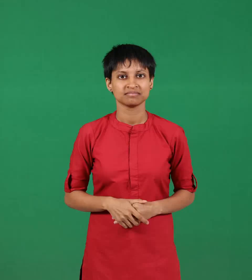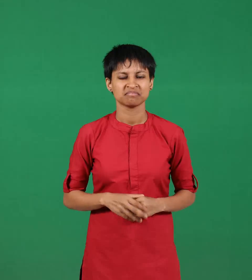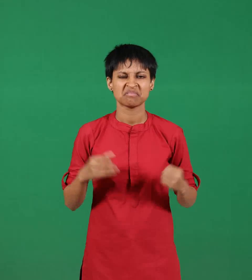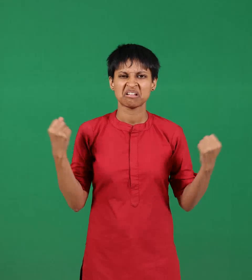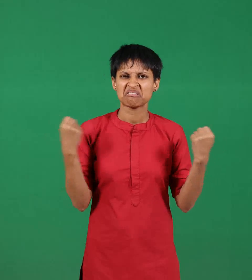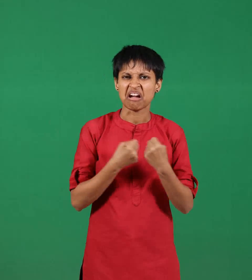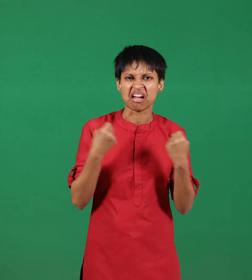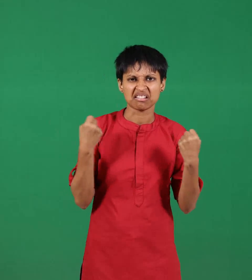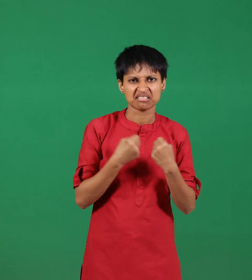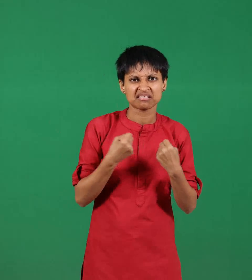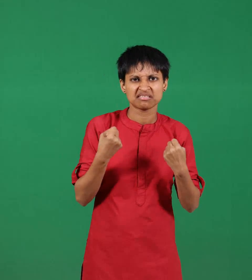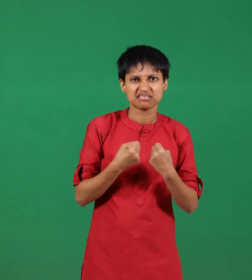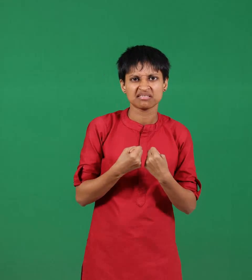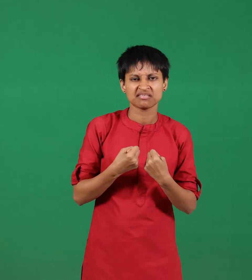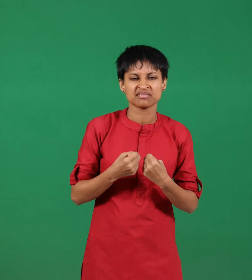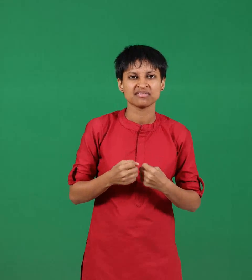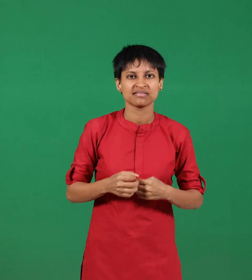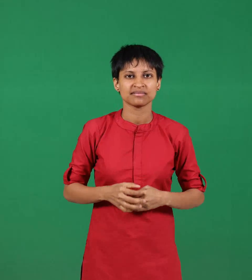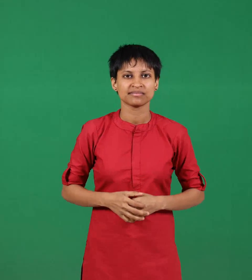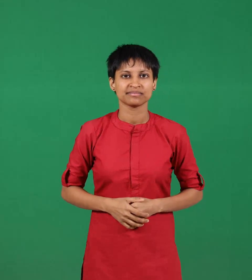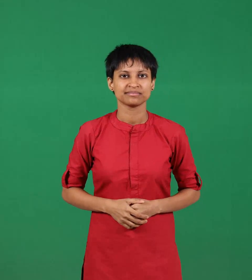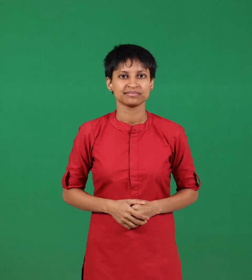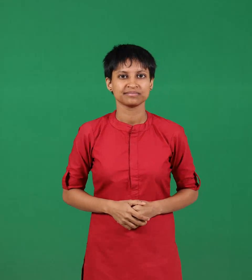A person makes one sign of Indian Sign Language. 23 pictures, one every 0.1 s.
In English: fight
